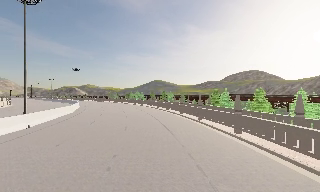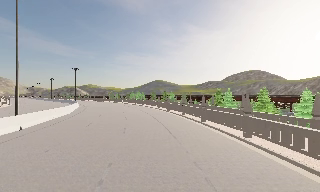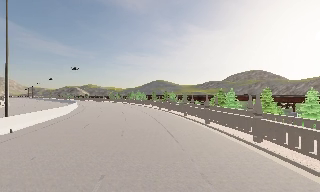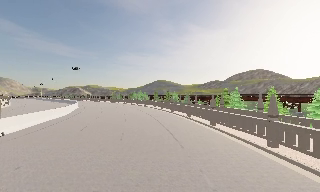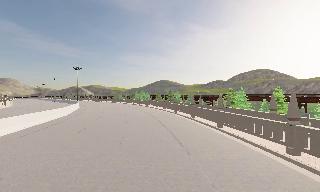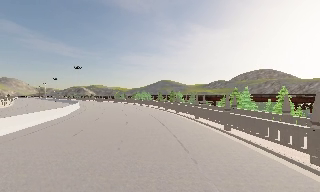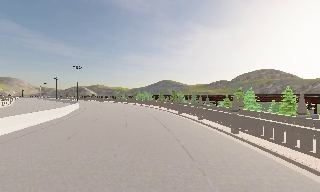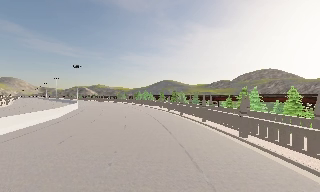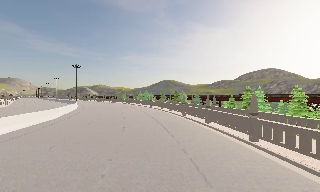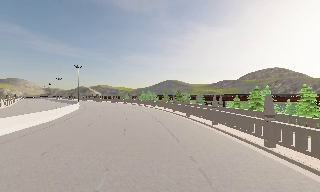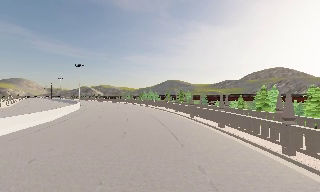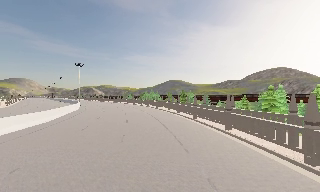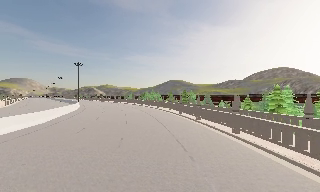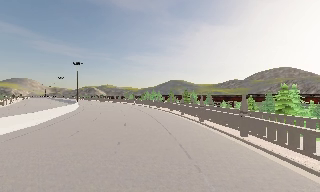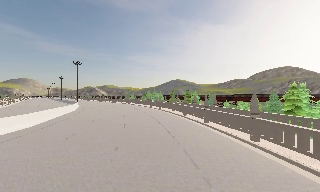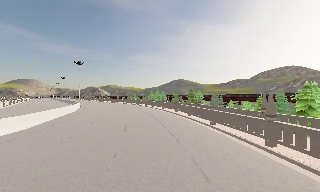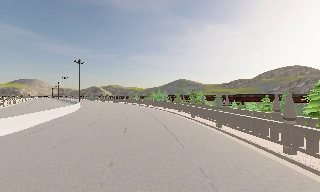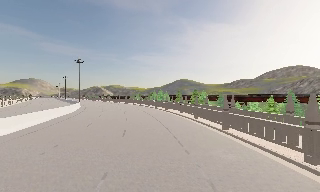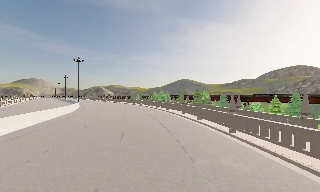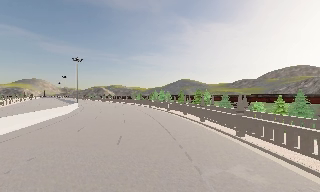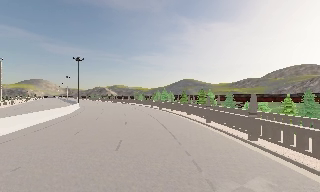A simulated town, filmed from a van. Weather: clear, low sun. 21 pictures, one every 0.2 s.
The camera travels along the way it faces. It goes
forward.
0.0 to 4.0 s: The camera pans to its left, which is counterclockwise from overhead, by about 10 degrees. It travels forward, about 20 m, so what stands in front looms larger.
The film runs forward here.
